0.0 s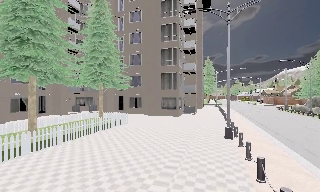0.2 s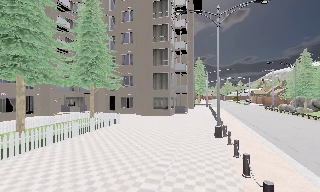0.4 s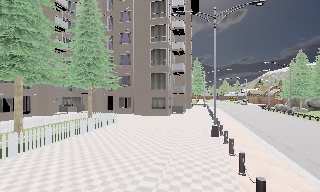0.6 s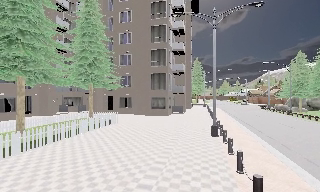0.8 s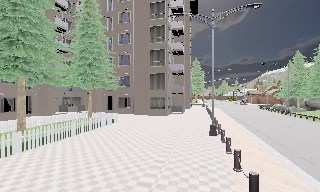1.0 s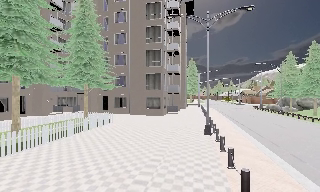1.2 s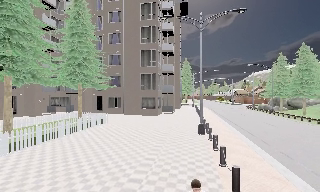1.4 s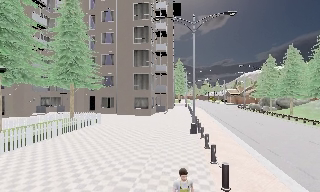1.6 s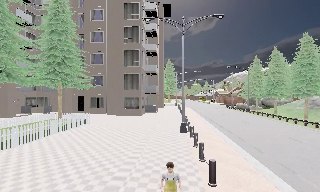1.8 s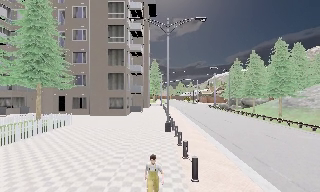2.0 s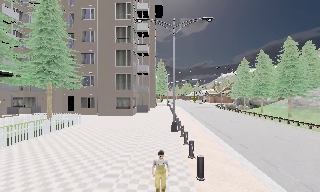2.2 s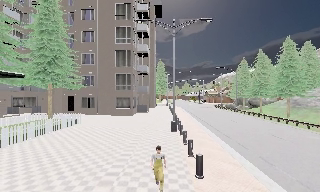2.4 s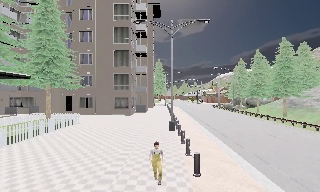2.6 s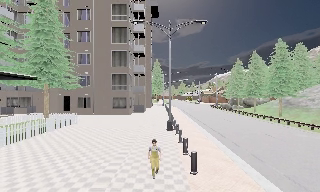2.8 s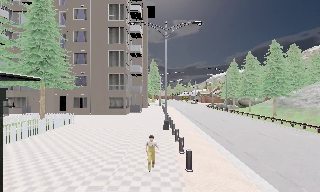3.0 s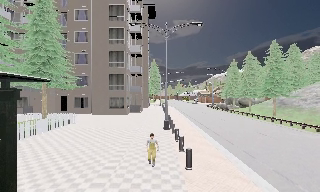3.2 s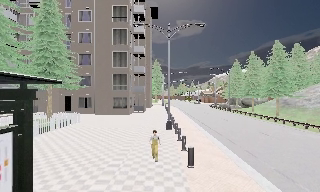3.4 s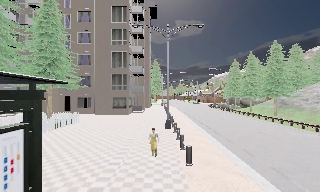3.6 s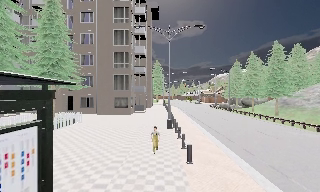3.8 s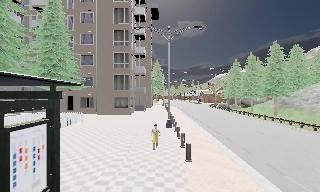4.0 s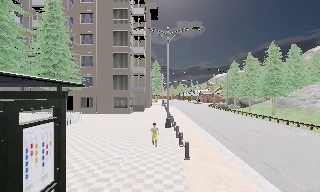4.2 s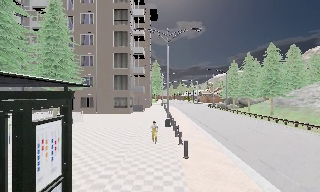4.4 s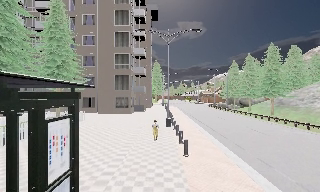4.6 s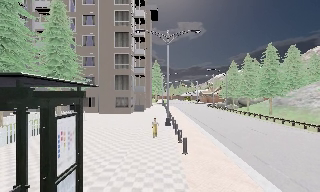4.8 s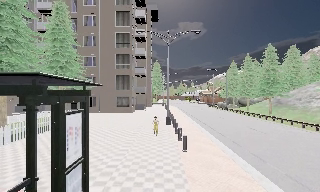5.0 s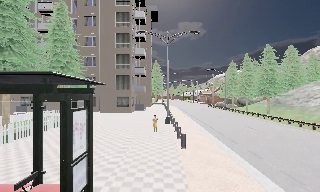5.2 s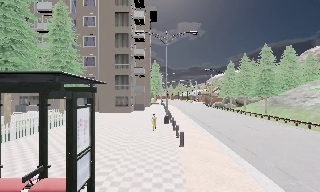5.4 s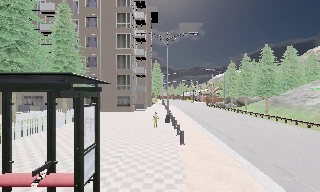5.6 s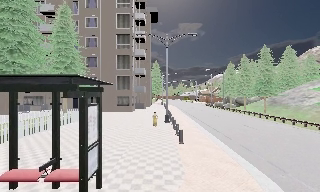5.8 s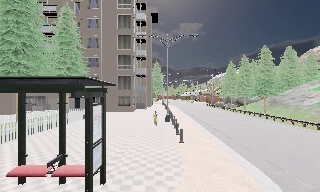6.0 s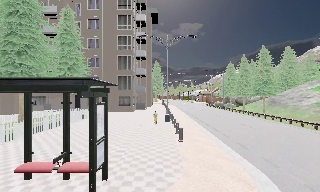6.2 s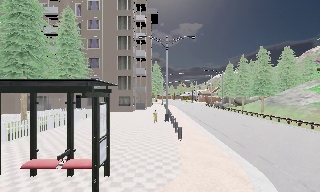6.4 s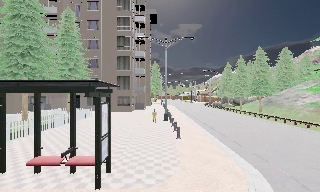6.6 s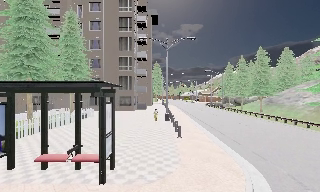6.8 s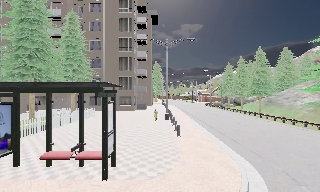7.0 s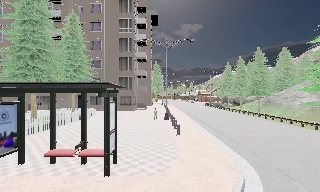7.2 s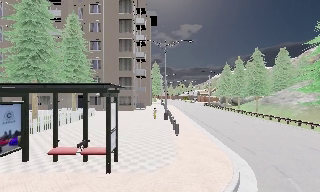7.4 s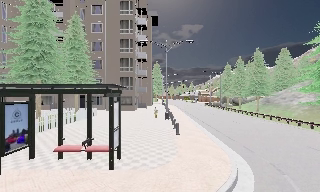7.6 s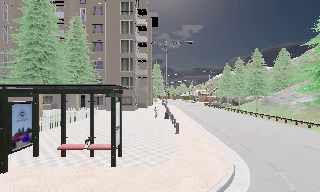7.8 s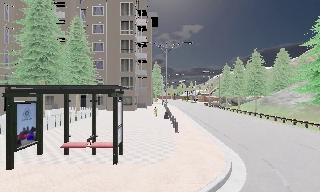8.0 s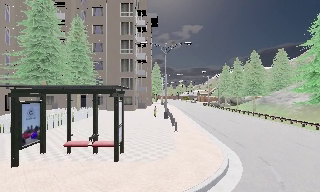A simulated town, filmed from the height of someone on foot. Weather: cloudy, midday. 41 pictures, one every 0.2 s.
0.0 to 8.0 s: The camera swings to its right by about 20 degrees, and the scene slides to the left. It travels backward, about 7 m, so what stands in front gets smaller.
The film runs backward here.
